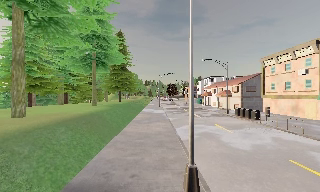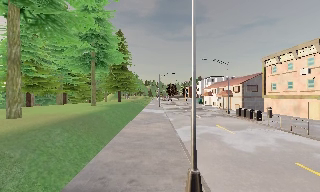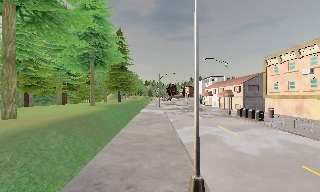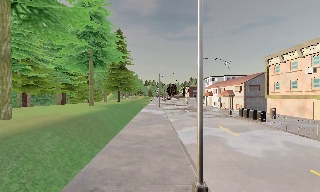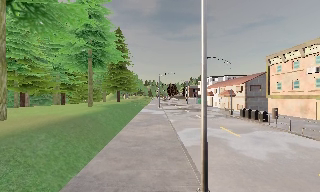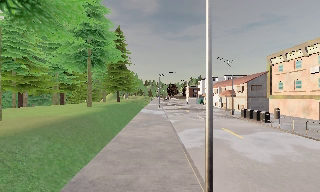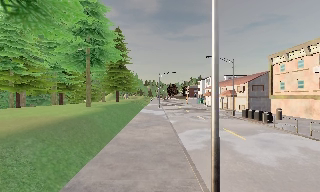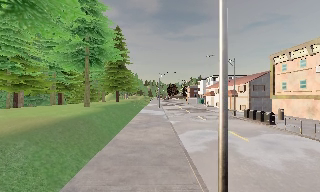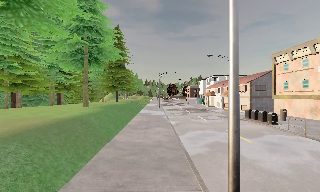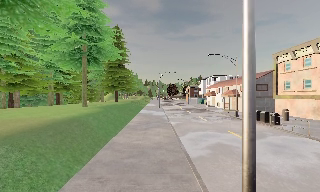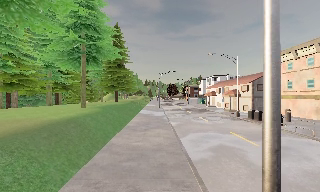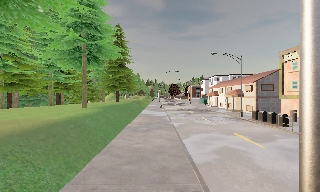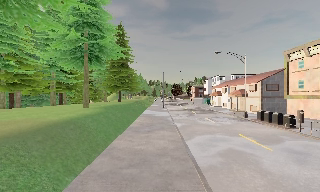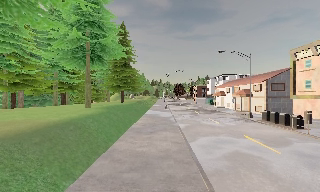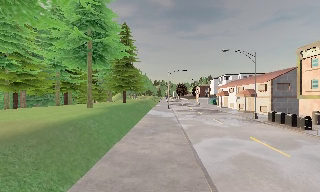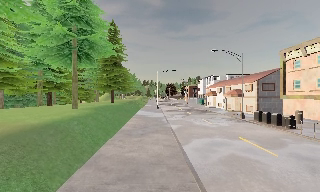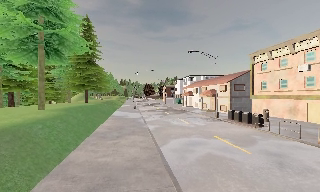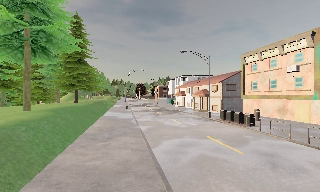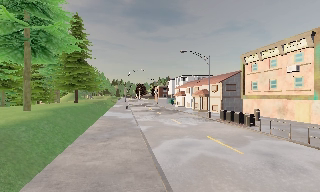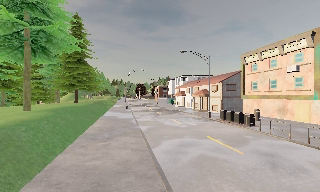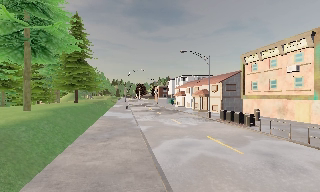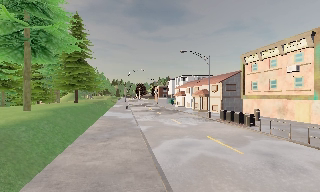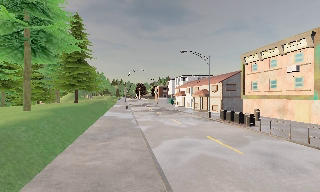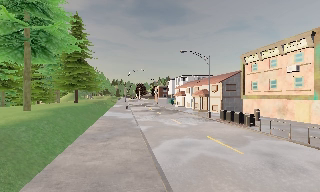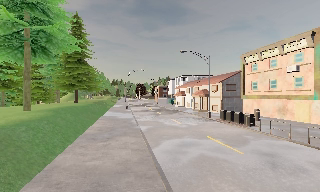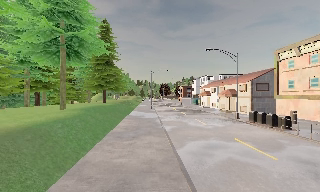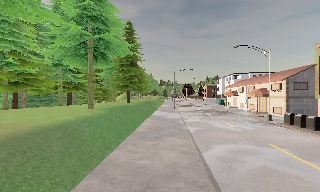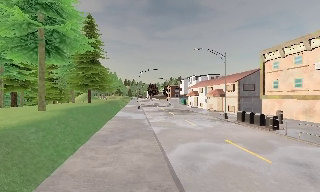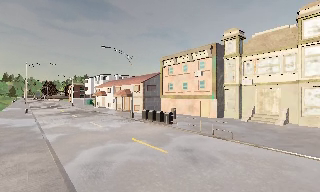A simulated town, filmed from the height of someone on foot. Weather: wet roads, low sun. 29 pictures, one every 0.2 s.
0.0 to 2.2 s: The camera travels forward, about 3.5 m, so what stands in front looms larger.
2.2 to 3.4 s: The camera pans to its right, which is clockwise from overhead, by about 10 degrees. It travels forward, about 2 m, so what stands in front looms larger.
3.4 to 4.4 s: The camera keeps its place and its aim.
4.4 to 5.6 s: The camera pans to its right, which is clockwise from overhead, by about 30 degrees. It travels forward, about 1 m, so what stands in front looms larger. It gains speed.
The film runs forward here.
